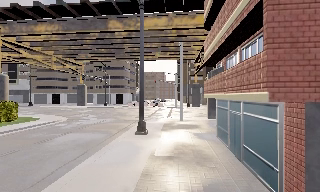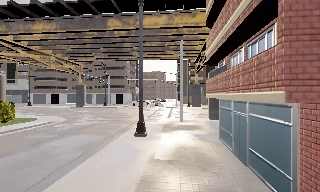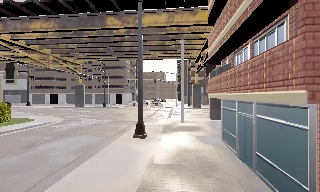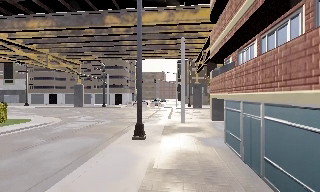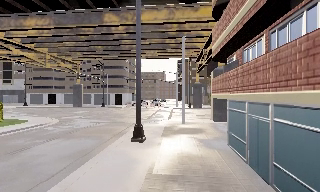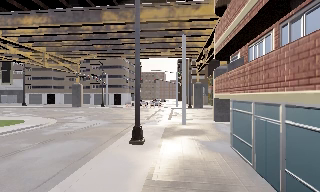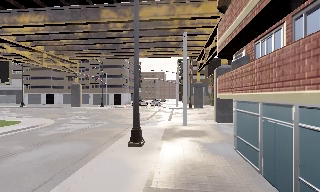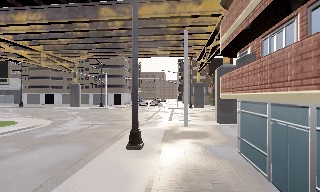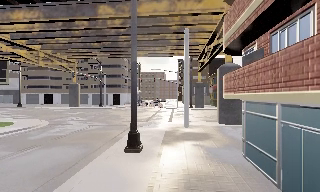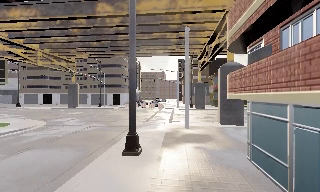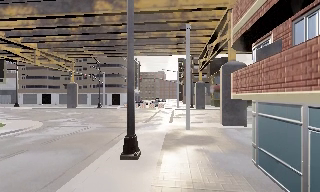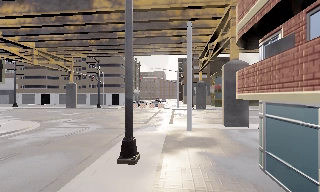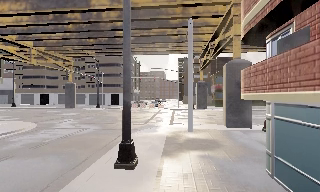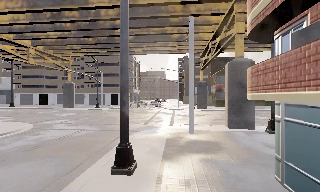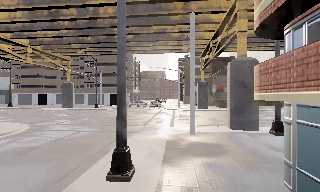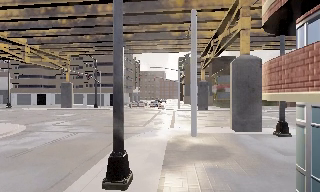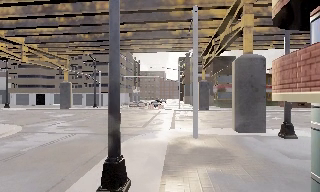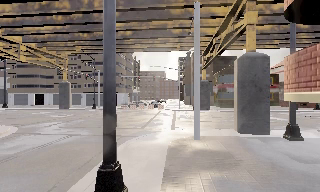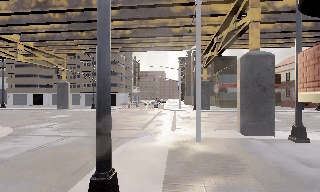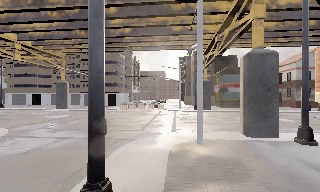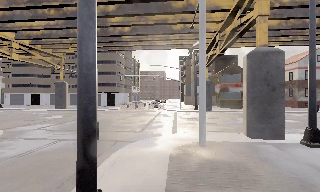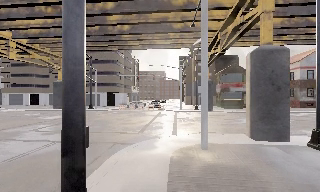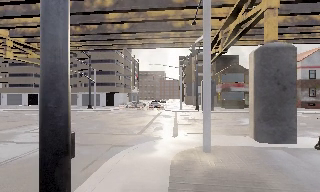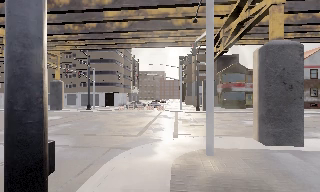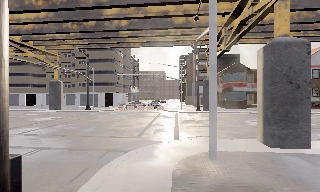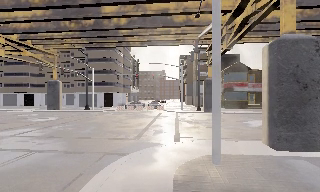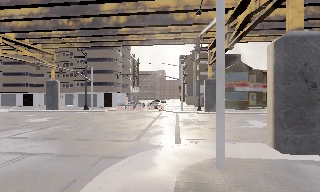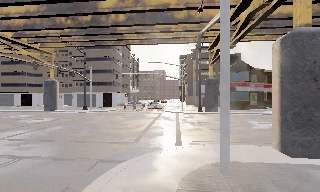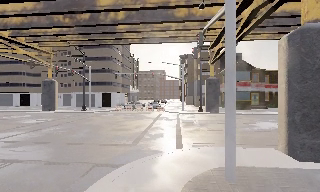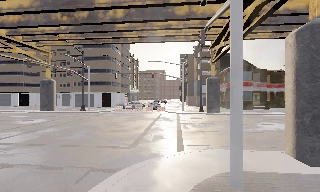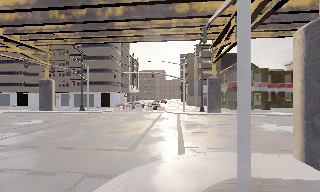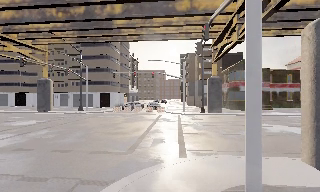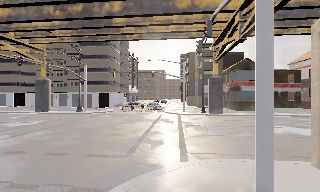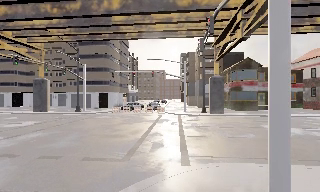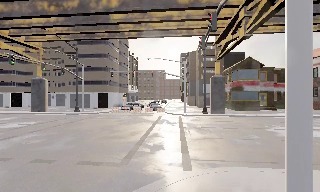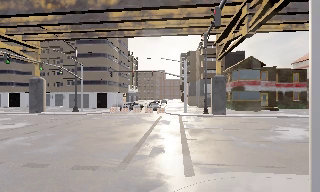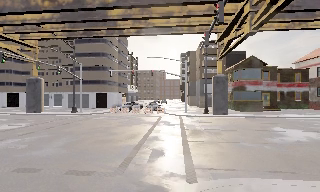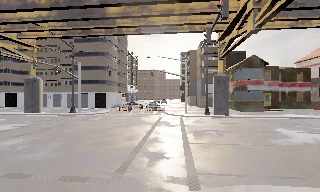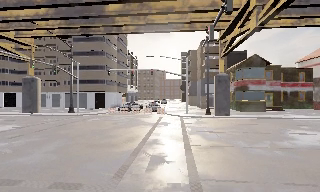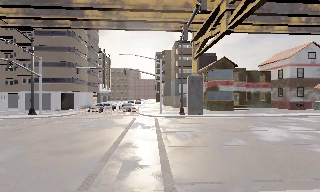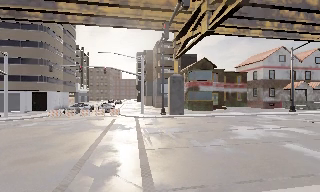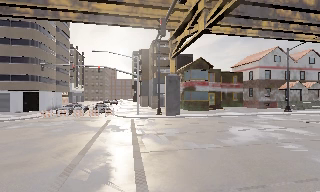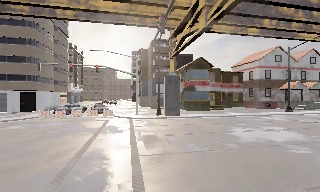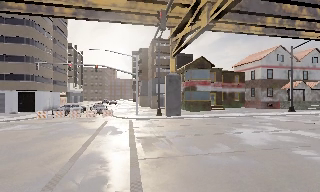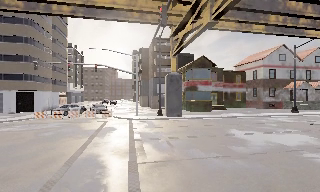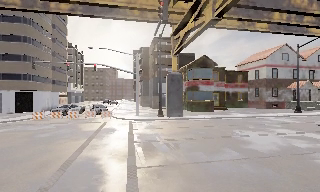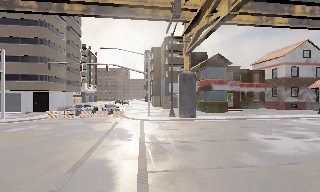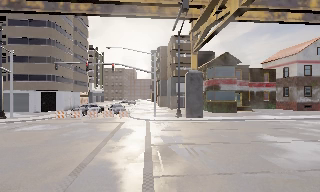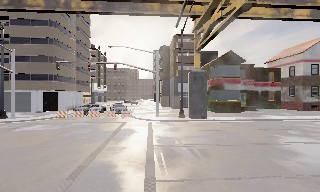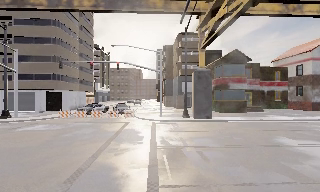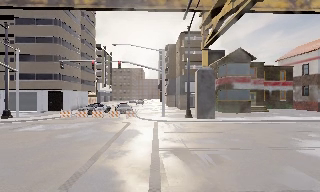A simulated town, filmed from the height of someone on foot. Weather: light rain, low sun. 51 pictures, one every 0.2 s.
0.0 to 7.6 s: The camera travels forward, about 15 m, so what stands in front looms larger.
7.6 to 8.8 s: The scene slides to the left, as the camera pans about 15 degrees to its right. It travels forward, about 2.5 m, so what stands in front looms larger.
8.8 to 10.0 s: The camera travels forward, about 2.5 m, so what stands in front looms larger.
The film runs forward here.
